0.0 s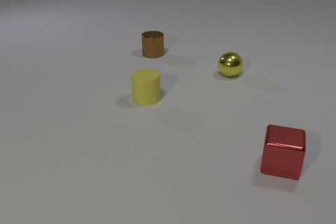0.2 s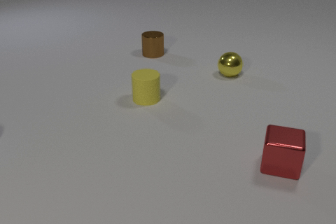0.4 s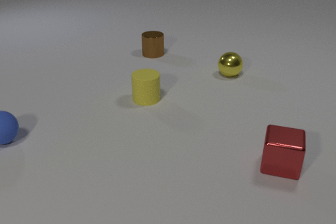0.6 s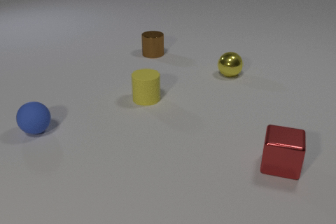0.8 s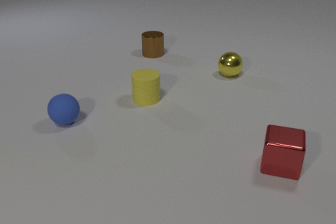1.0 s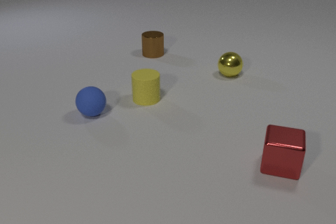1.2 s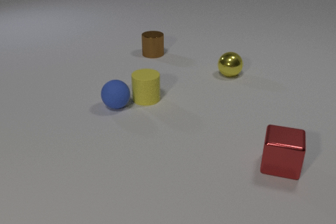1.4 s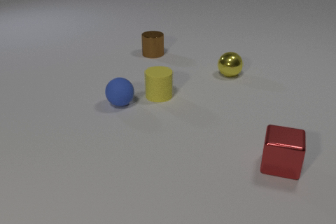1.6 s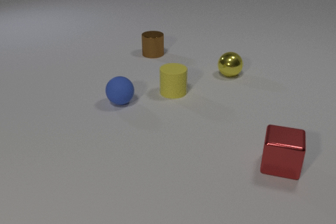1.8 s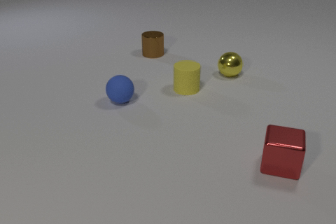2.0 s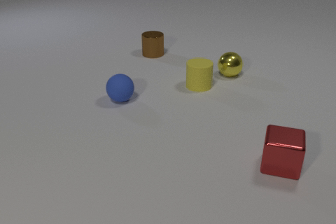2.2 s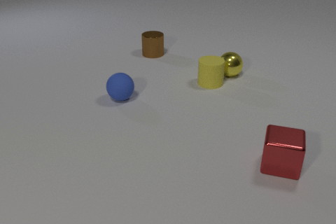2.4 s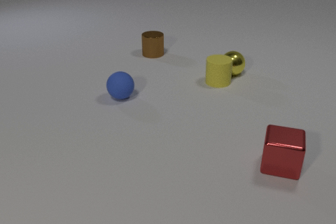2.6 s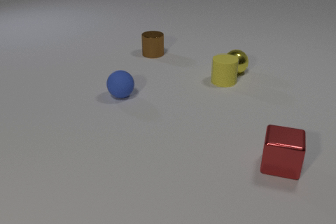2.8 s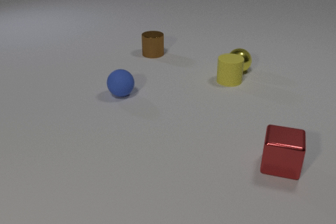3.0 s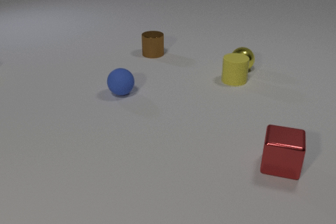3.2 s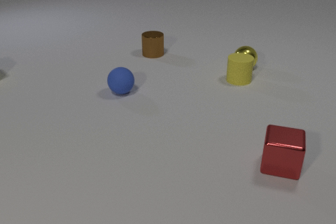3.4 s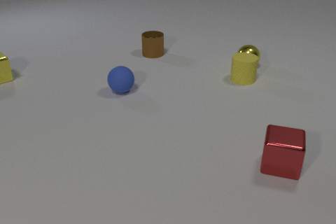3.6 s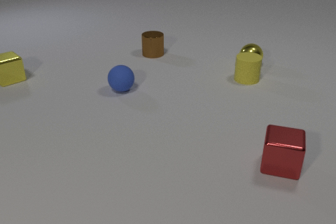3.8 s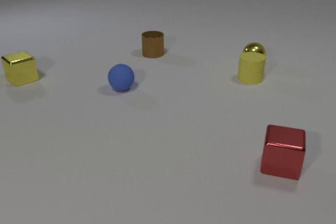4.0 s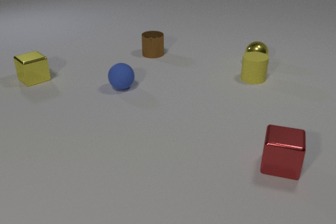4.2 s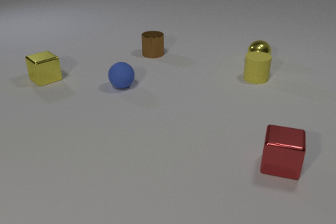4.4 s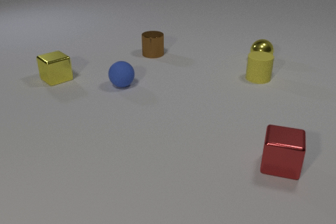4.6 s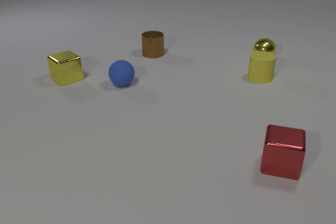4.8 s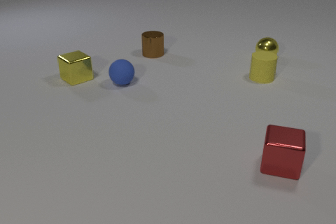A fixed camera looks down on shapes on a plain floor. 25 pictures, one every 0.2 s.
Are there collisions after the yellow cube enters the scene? no.
What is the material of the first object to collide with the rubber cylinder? rubber.
What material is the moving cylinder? rubber.
0.0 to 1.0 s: The blue rubber sphere comes in at the left edge, rolls to the right.
1.0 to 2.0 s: The blue rubber sphere rolls to the right and away from the camera. The yellow rubber cylinder slides to the right and away from the camera. The blue rubber sphere and the yellow rubber cylinder collide.
2.0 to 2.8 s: The blue rubber sphere rolls away from the camera. The yellow rubber cylinder slides to the right and away from the camera. The yellow metal sphere rolls away from the camera and to the right. The yellow rubber cylinder and the yellow metal sphere collide.
2.8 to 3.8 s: The blue rubber sphere rolls away from the camera. The yellow rubber cylinder slides to the right and away from the camera. The yellow metal cube comes in at the left edge, slides to the right. The yellow metal sphere rolls away from the camera and to the right.
3.8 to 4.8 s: The blue rubber sphere rolls away from the camera. The yellow rubber cylinder slides to the right and away from the camera. The yellow metal cube slides to the right. The yellow metal sphere rolls away from the camera and to the right.
